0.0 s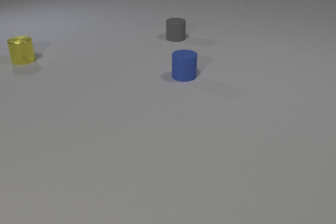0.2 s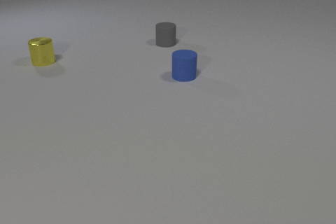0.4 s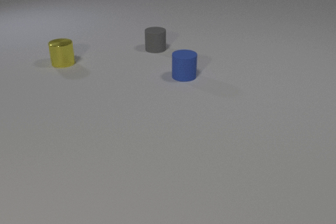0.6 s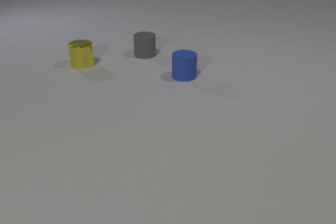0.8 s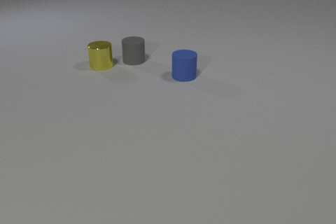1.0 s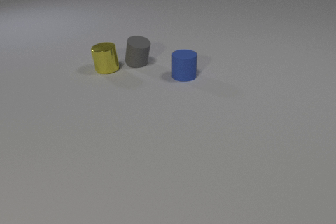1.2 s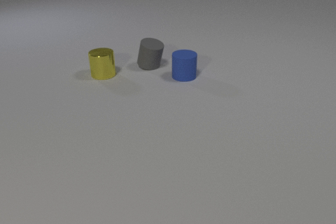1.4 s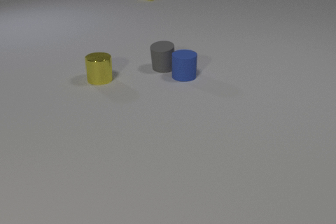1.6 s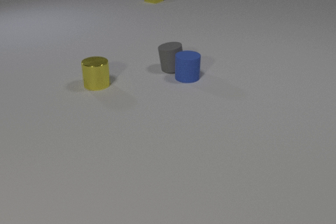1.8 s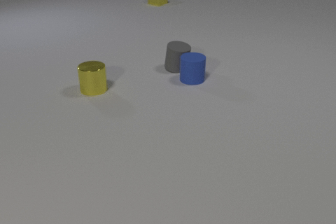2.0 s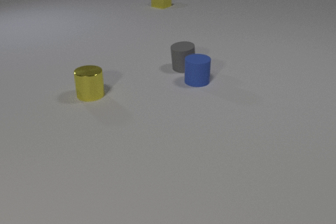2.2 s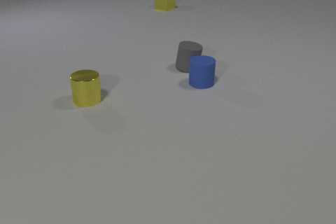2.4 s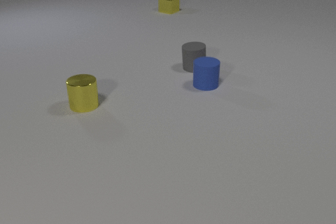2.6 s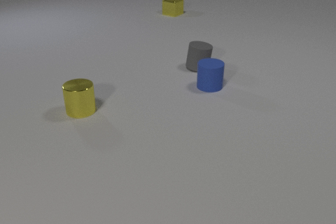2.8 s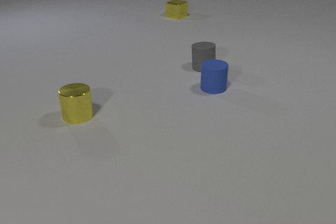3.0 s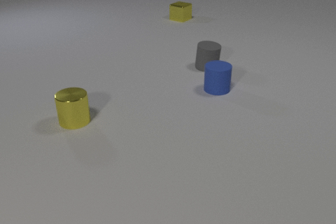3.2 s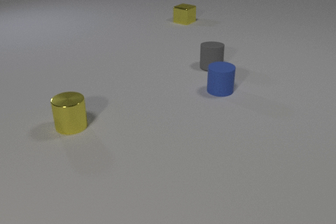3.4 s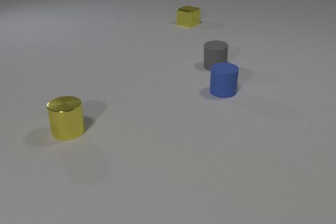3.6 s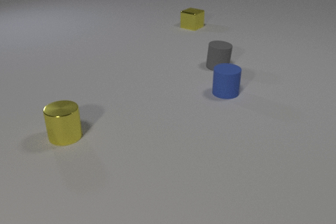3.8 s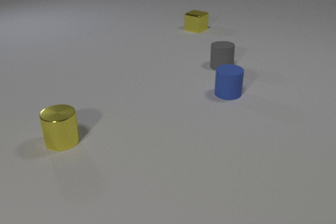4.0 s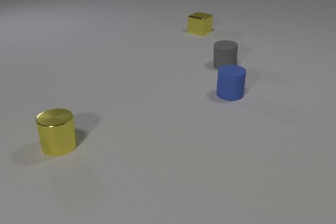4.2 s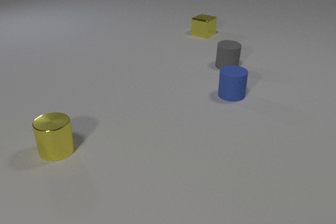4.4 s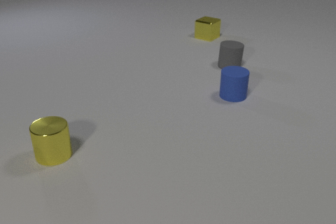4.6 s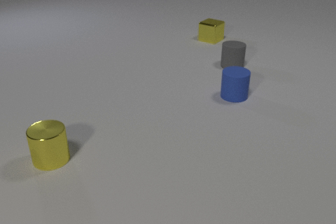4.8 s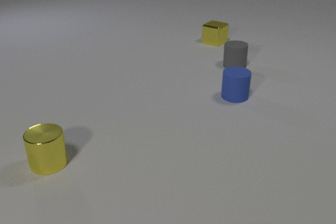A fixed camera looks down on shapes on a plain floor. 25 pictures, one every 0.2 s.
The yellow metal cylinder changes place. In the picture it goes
toward the camera.
The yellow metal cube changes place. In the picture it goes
toward the camera.
0.0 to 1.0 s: The yellow metal cylinder slides to the right and toward the camera. The gray rubber cylinder slides toward the camera and to the left. The yellow metal cylinder and the gray rubber cylinder collide.
1.0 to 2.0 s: The yellow metal cylinder slides toward the camera. The gray rubber cylinder slides to the right. The blue rubber cylinder slides to the right and toward the camera. The yellow metal cube comes in at the top edge, slides toward the camera. The gray rubber cylinder and the blue rubber cylinder collide.
2.0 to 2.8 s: The yellow metal cylinder slides toward the camera. The gray rubber cylinder slides to the right. The blue rubber cylinder slides to the right and toward the camera. The yellow metal cube slides toward the camera and to the right.
2.8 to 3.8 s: The yellow metal cylinder slides toward the camera. The gray rubber cylinder slides to the right. The blue rubber cylinder slides to the right and toward the camera. The yellow metal cube slides toward the camera and to the right.
3.8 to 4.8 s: The yellow metal cylinder slides toward the camera and to the left. The gray rubber cylinder slides to the right. The blue rubber cylinder slides to the right. The yellow metal cube slides toward the camera and to the right.
How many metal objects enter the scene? 1.
What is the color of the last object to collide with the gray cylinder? blue.
What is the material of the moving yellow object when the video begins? metal.
